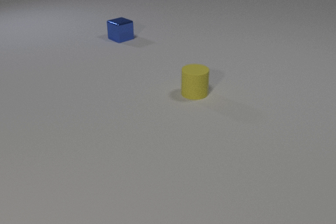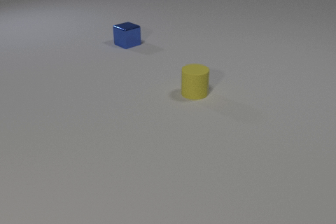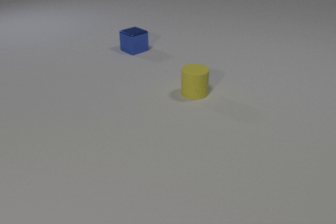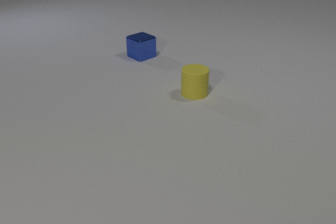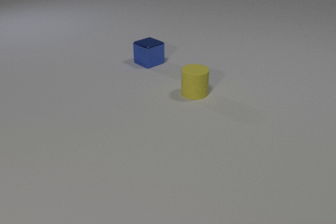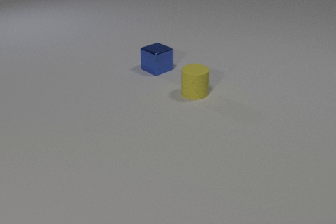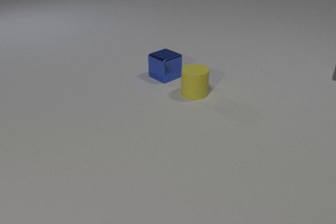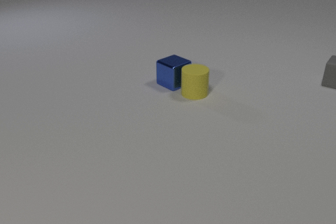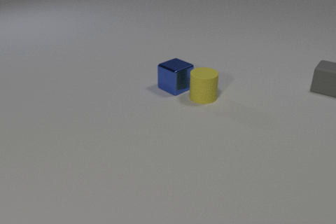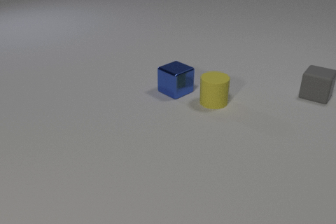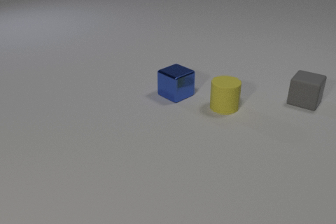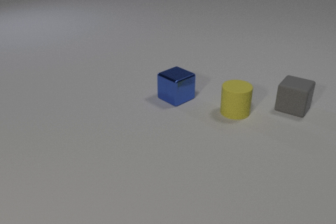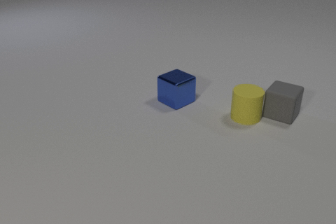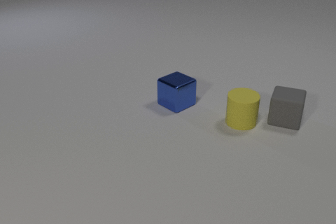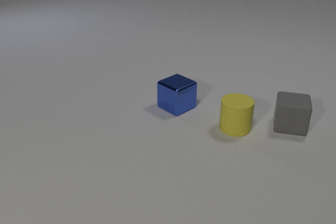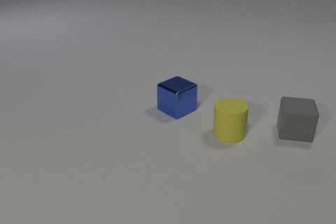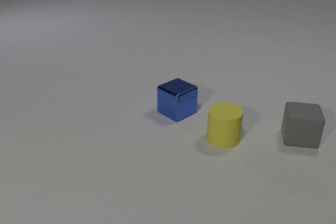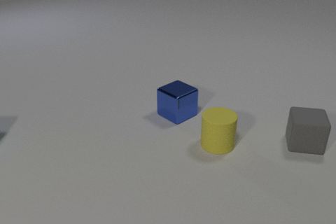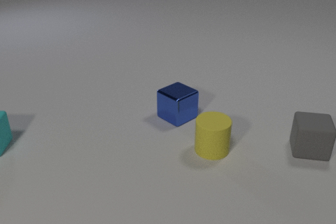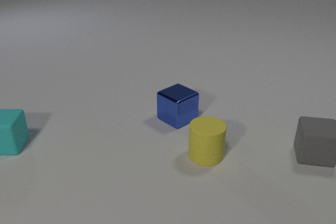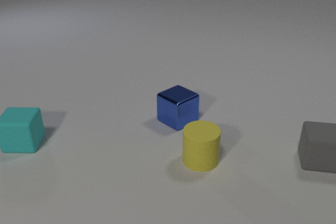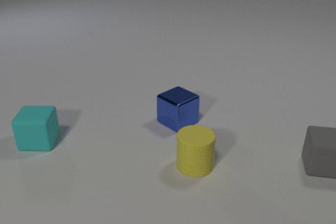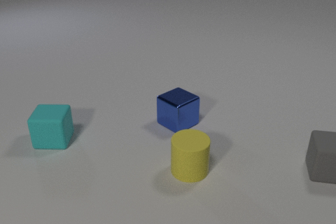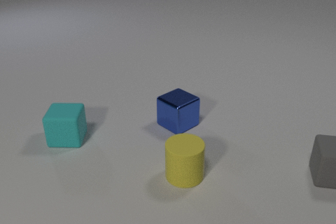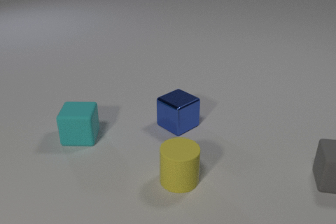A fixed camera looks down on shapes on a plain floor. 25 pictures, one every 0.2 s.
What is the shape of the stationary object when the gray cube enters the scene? cylinder.
How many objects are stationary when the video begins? 1.
What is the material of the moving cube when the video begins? metal.
0.0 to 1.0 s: The blue metal cube slides toward the camera and to the right.
1.0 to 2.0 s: The blue metal cube slides toward the camera. The yellow rubber cylinder slides to the right and toward the camera. The gray rubber cube comes in at the right edge, slides toward the camera and to the left. The blue metal cube and the yellow rubber cylinder collide.
2.0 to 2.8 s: The blue metal cube slides toward the camera. The yellow rubber cylinder slides toward the camera. The gray rubber cube slides toward the camera. The yellow rubber cylinder and the gray rubber cube collide.
2.8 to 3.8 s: The blue metal cube slides toward the camera. The yellow rubber cylinder slides toward the camera and to the left. The gray rubber cube slides toward the camera and to the right. The cyan rubber cube comes in at the left edge, slides to the right.
3.8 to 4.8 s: The blue metal cube slides toward the camera. The yellow rubber cylinder slides toward the camera and to the left. The gray rubber cube slides toward the camera and to the right. The cyan rubber cube slides to the right.
